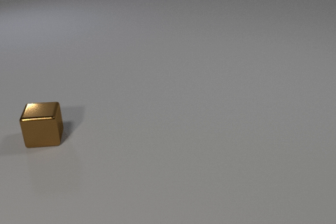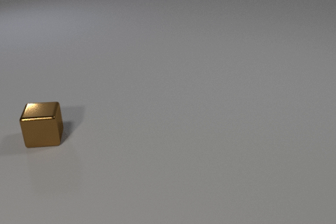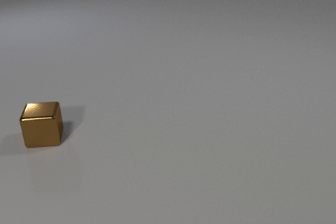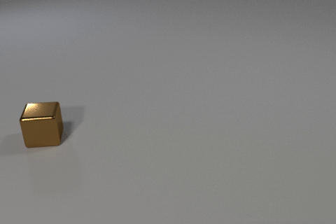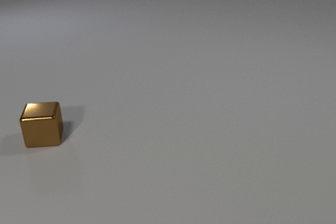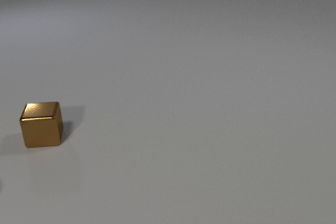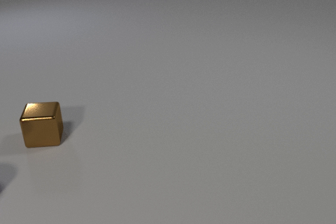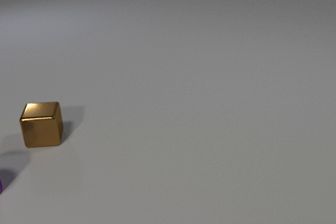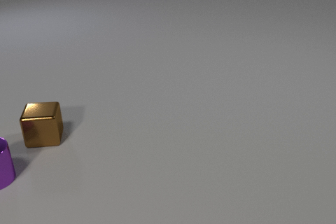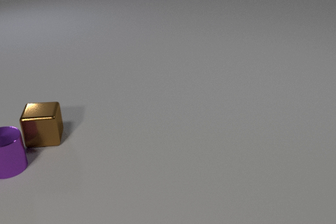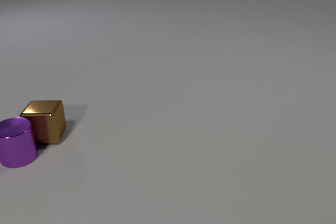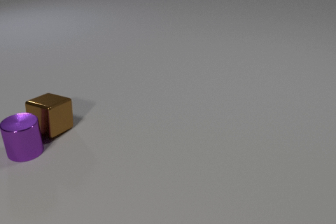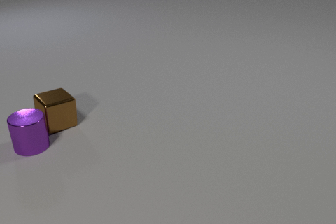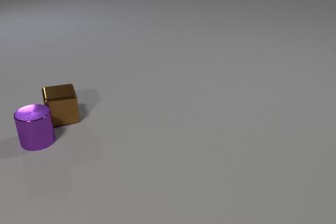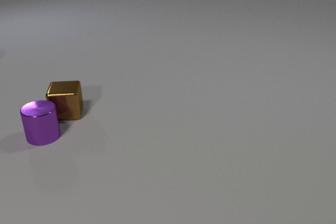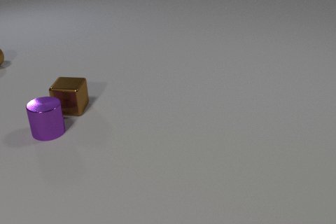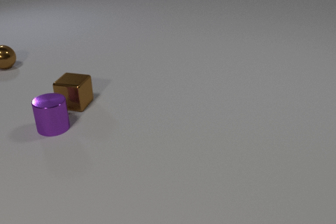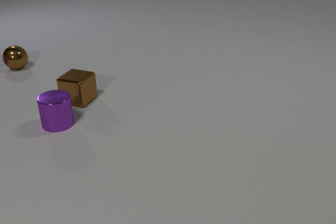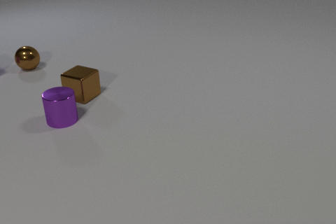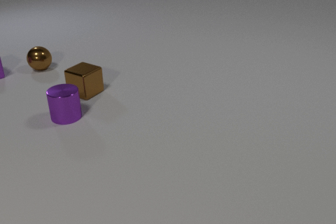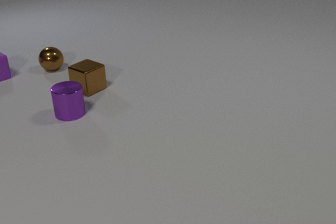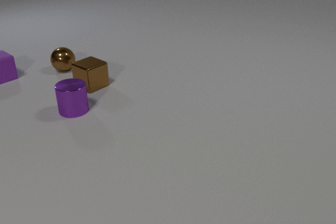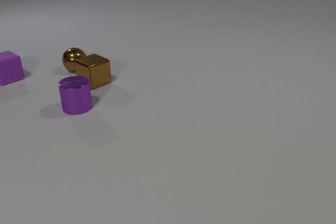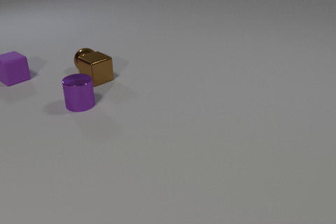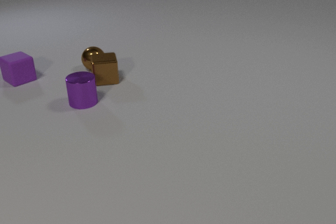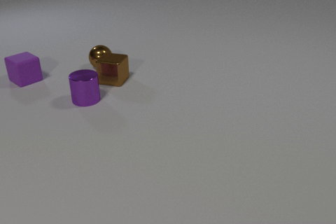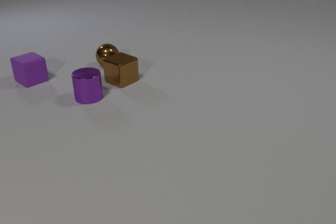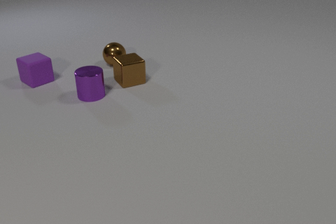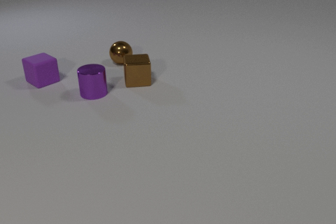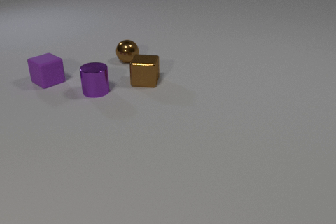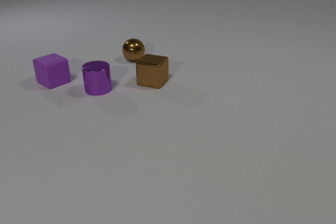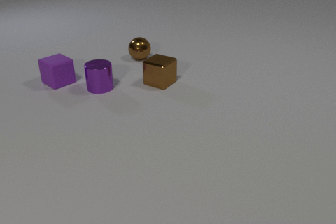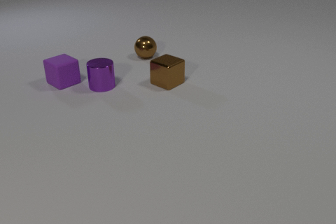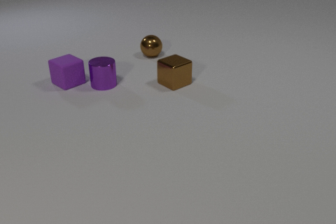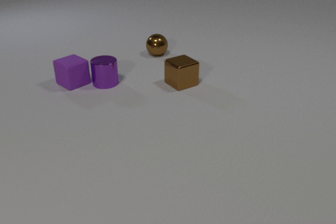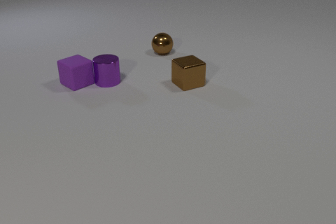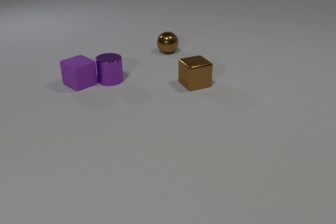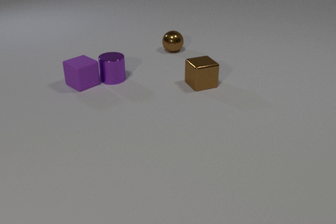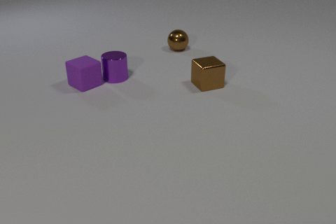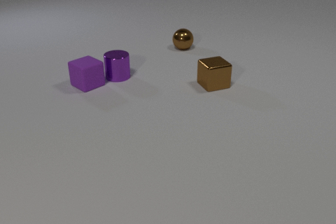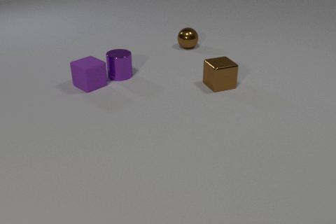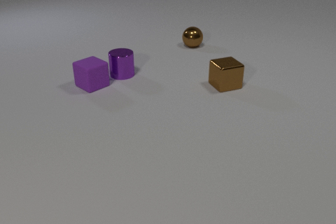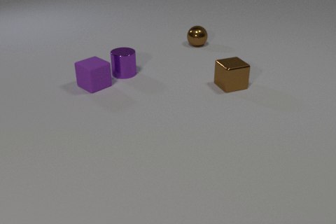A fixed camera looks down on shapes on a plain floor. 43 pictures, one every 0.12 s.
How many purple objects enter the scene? 2.
How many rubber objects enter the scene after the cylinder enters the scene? 1.
What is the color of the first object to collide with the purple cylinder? brown.
0.00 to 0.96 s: The purple metal cylinder comes in at the left edge, slides away from the camera and to the right.
0.96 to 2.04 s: The purple metal cylinder slides away from the camera and to the right. The brown metal cube slides away from the camera and to the right, spins clockwise seen from above by about 120 degrees, its near face sliding to the left. The brown metal sphere comes in at the left edge, rolls to the right and toward the camera. The purple metal cylinder and the brown metal cube collide.
2.04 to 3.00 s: The purple metal cylinder slides away from the camera and to the right. The brown metal cube slides away from the camera and to the right, spins so that its near face slides to the left, clockwise seen from above. The purple rubber cube comes in at the left edge, slides to the right and toward the camera. The brown metal sphere rolls to the right. The brown metal cube and the brown metal sphere collide.
3.00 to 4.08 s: The purple metal cylinder slides away from the camera and to the right. The brown metal cube slides to the right, spins so that its near face slides to the left, clockwise seen from above. The purple rubber cube slides to the right and toward the camera. The brown metal sphere rolls to the right and away from the camera.
4.08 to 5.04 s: The purple metal cylinder slides away from the camera and to the right. The brown metal cube slides to the right. The purple rubber cube slides to the right and toward the camera. The brown metal sphere rolls to the right and away from the camera. The purple metal cylinder and the purple rubber cube collide.
